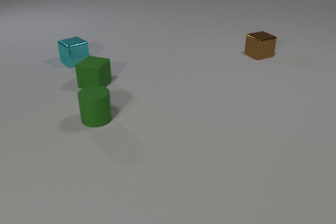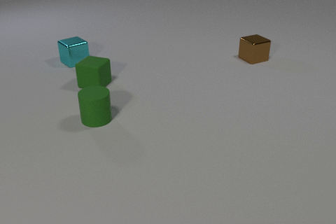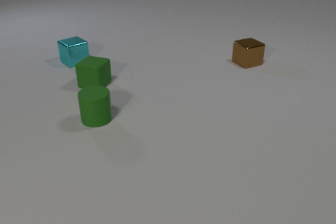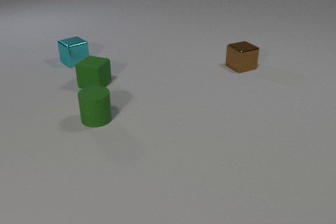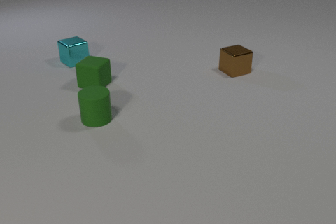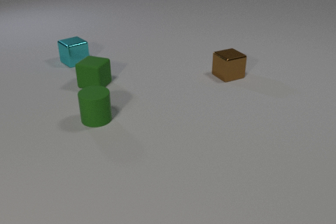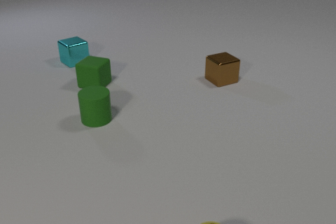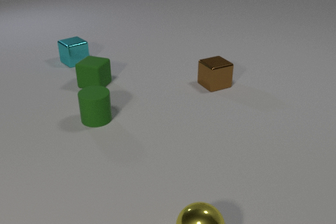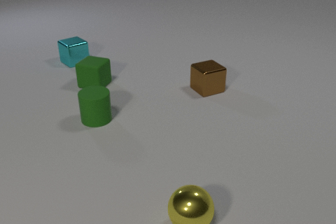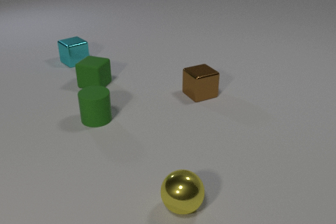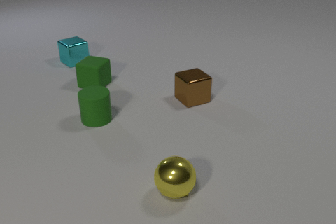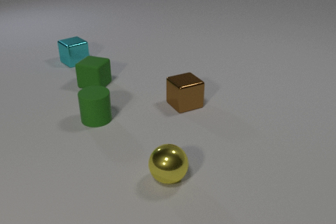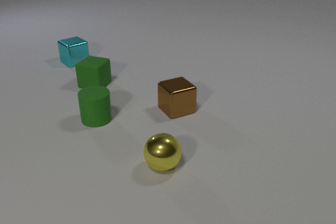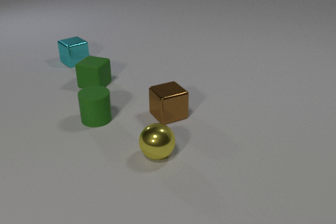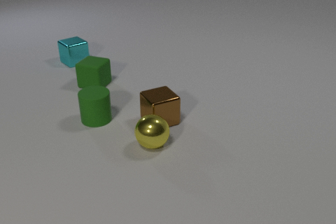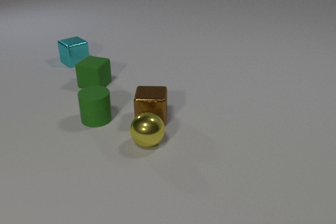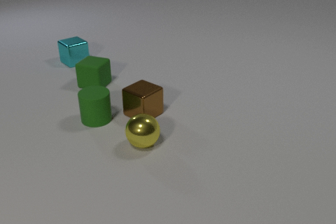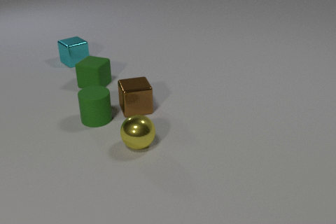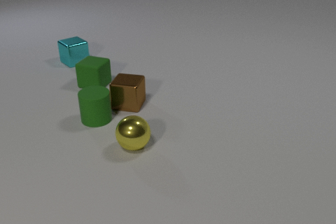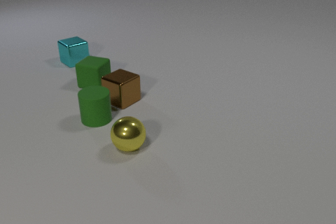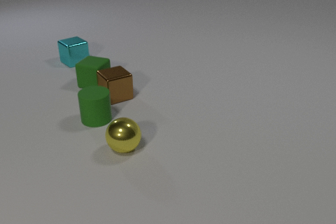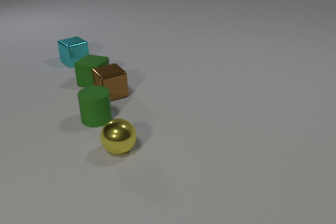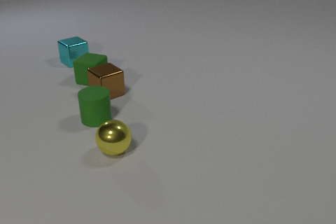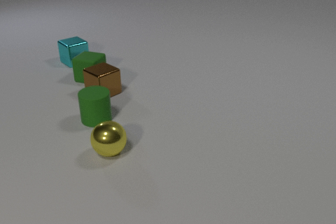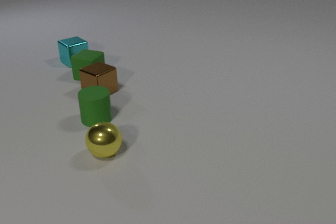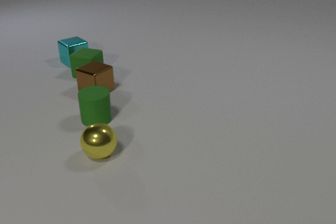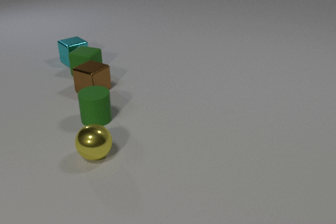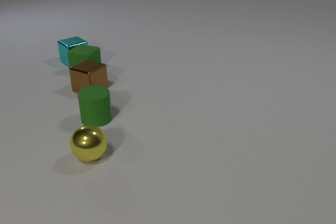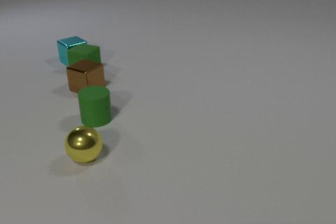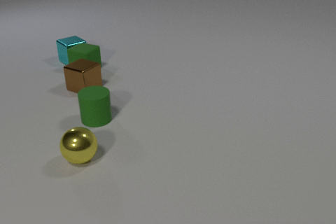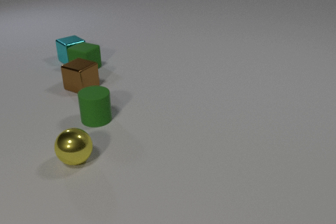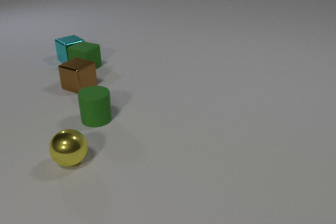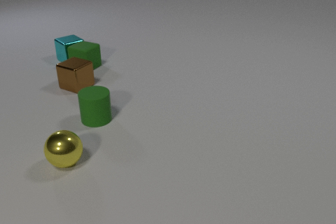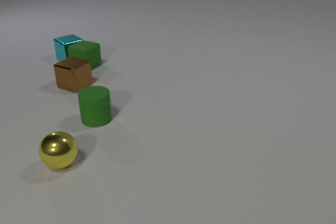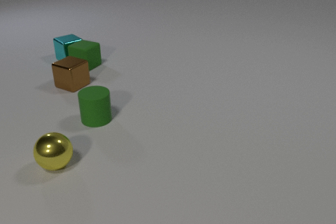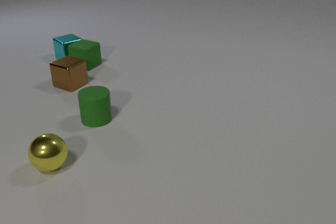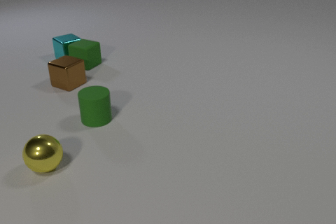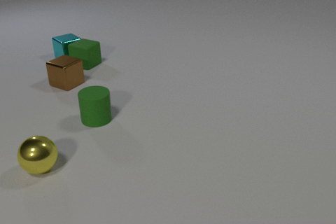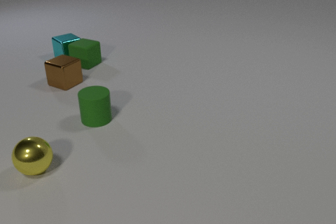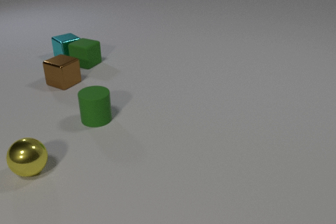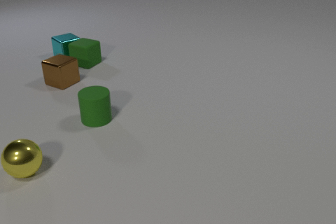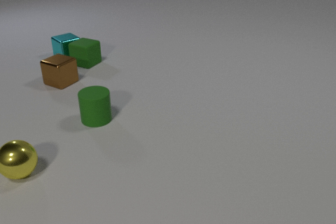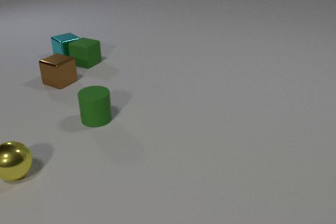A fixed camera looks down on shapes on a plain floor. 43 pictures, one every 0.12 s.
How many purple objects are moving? 0.
What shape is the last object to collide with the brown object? cube.
What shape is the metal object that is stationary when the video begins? cube.
0.00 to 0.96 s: The yellow metal sphere comes in at the bottom edge, rolls away from the camera and to the left. The brown metal cube slides toward the camera and to the left.
0.96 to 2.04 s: The yellow metal sphere rolls away from the camera and to the left. The brown metal cube slides to the left and toward the camera. The yellow metal sphere and the brown metal cube collide.
2.04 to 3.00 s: The yellow metal sphere rolls to the left. The brown metal cube slides away from the camera and to the left. The green rubber cube slides away from the camera. The brown metal cube and the green rubber cube collide.
3.00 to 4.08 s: The yellow metal sphere rolls to the left. The brown metal cube slides to the left and away from the camera. The green rubber cube slides away from the camera. The cyan metal cube slides away from the camera. The green rubber cube and the cyan metal cube collide.
4.08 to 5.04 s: The yellow metal sphere rolls to the left. The brown metal cube slides to the left and away from the camera. The green rubber cube slides away from the camera. The cyan metal cube slides away from the camera.
